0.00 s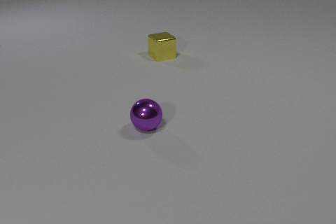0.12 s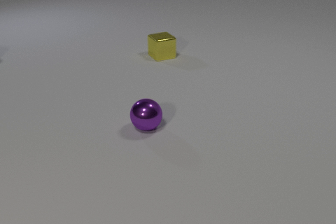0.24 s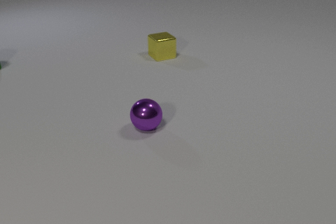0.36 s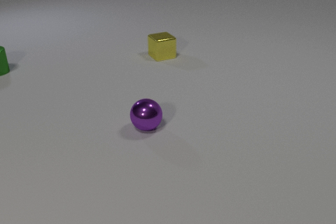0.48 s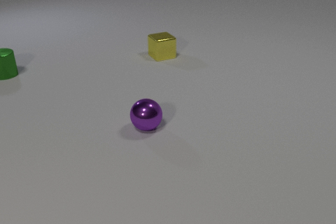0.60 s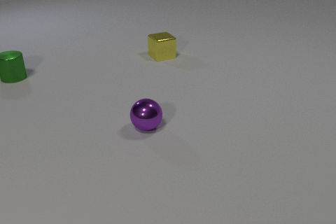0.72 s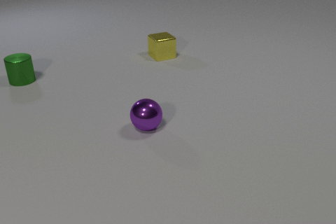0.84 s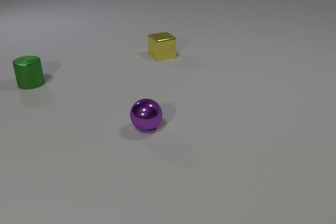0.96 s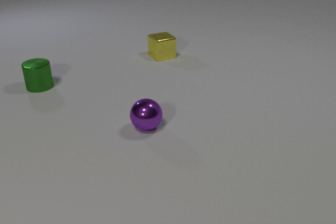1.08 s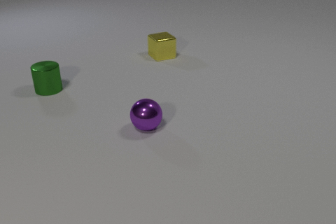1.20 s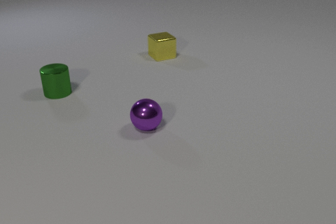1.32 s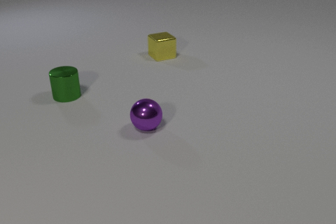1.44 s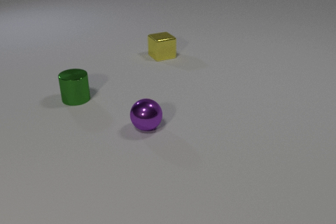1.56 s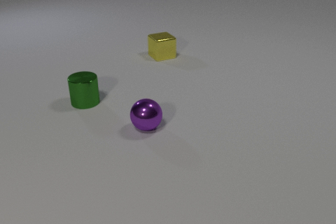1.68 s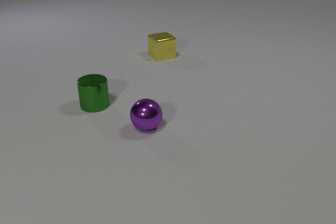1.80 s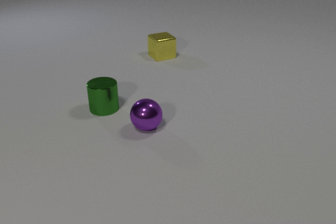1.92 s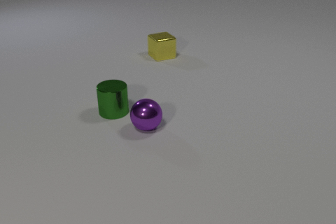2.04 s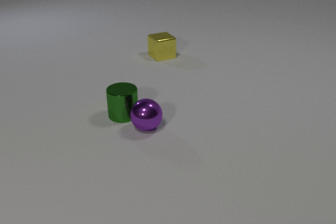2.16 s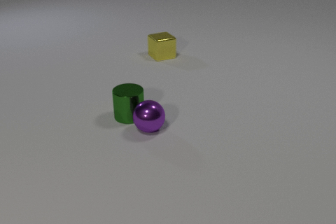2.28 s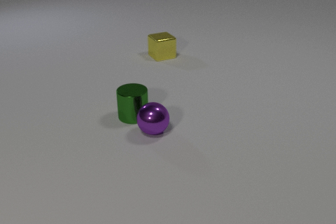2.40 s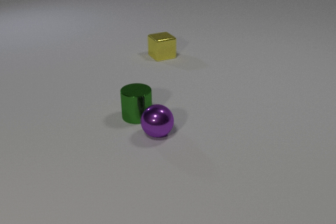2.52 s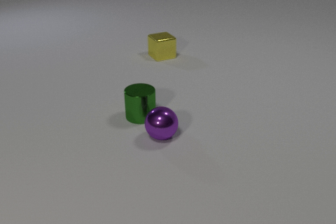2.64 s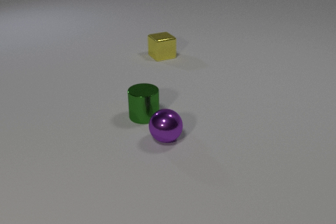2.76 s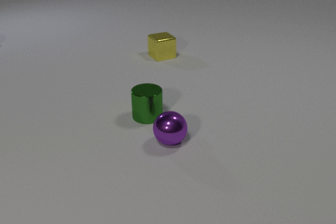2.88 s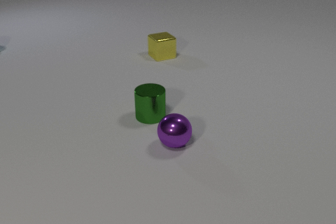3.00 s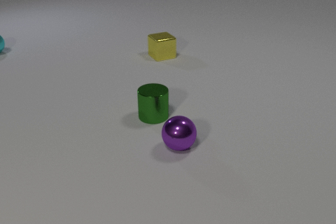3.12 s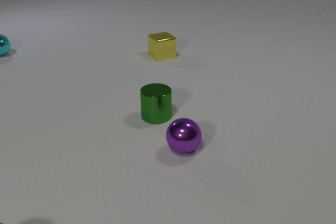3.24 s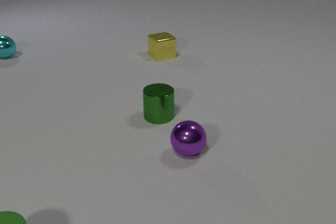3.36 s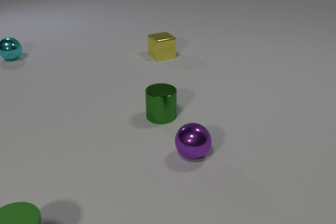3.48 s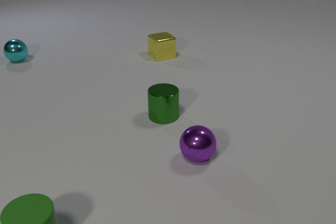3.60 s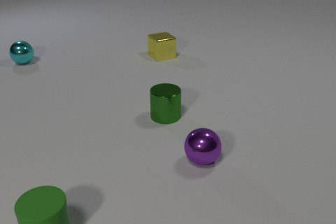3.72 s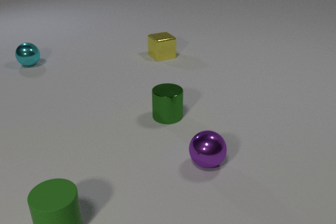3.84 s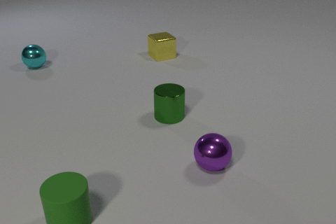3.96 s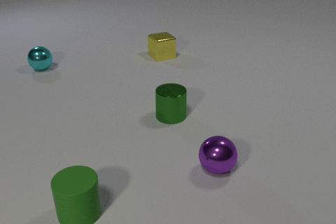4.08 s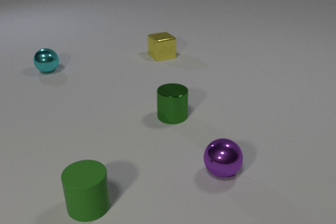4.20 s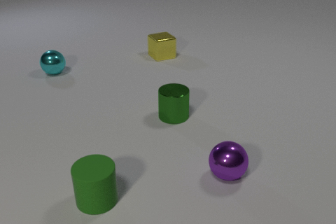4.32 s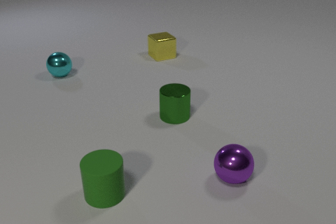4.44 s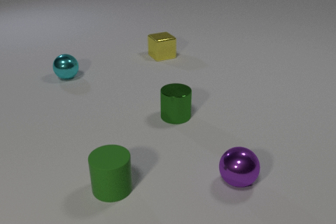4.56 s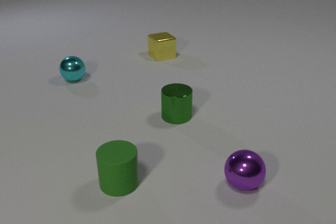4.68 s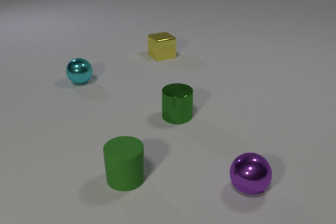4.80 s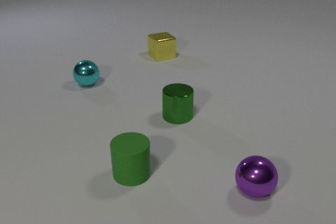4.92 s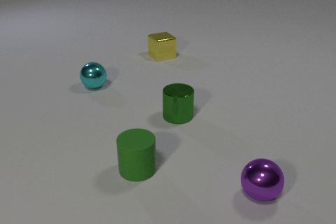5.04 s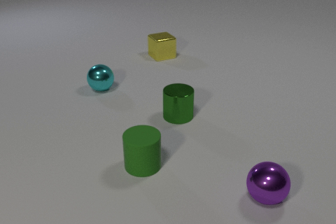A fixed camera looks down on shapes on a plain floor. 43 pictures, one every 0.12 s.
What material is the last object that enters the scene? rubber.
How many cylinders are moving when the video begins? 0.
What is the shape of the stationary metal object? cube.
0.00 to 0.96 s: The green metal cylinder comes in at the left edge, slides toward the camera and to the right.
0.96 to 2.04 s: The green metal cylinder slides to the right and toward the camera.
2.04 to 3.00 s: The green metal cylinder slides to the right. The purple metal sphere rolls toward the camera and to the right. The cyan metal sphere comes in at the left edge, rolls toward the camera. The green metal cylinder and the purple metal sphere collide.
3.00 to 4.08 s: The green metal cylinder slides to the right. The purple metal sphere rolls to the right and toward the camera. The cyan metal sphere rolls toward the camera and to the right. The green rubber cylinder comes in at the bottom edge, slides to the right and away from the camera.
4.08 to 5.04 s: The purple metal sphere rolls to the right and toward the camera. The cyan metal sphere rolls toward the camera and to the right. The green rubber cylinder slides to the right and away from the camera.
